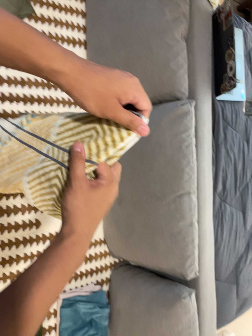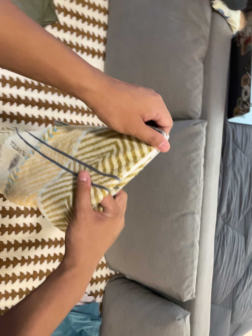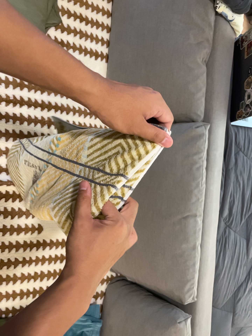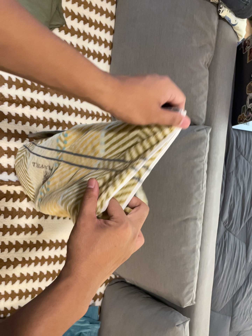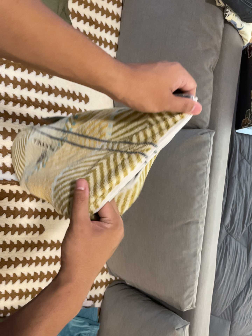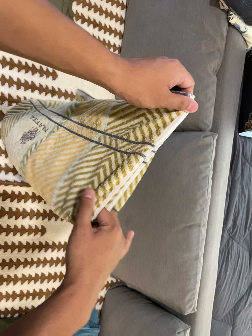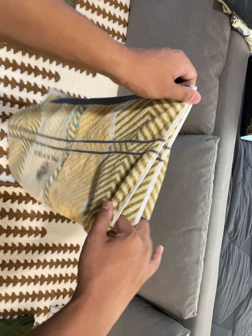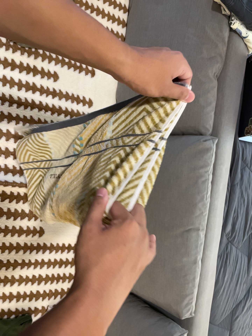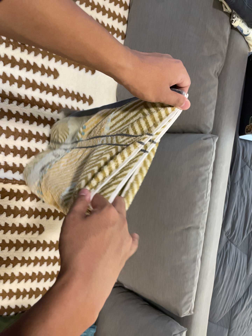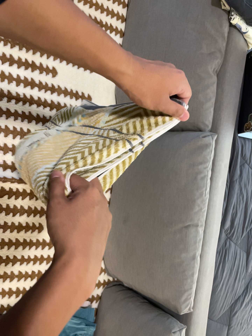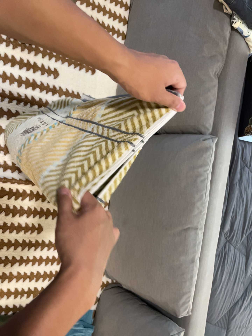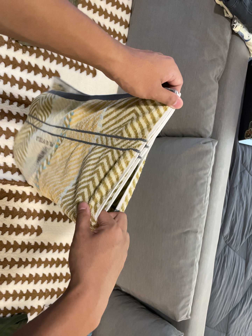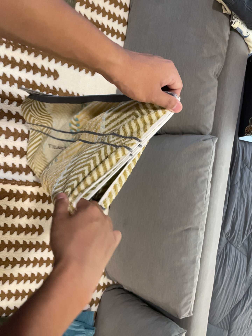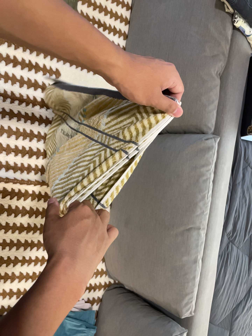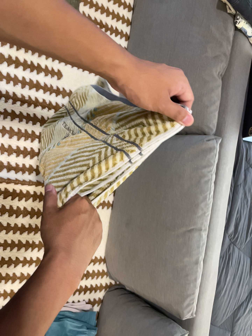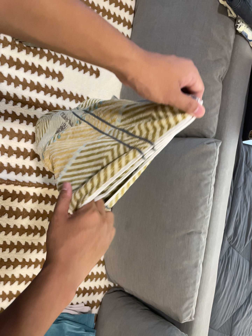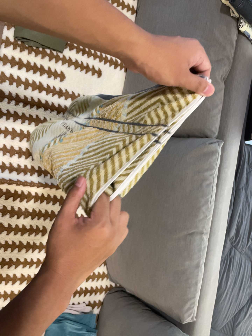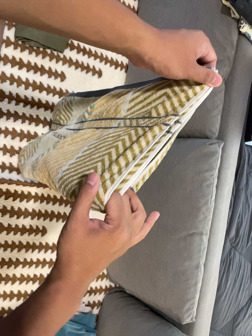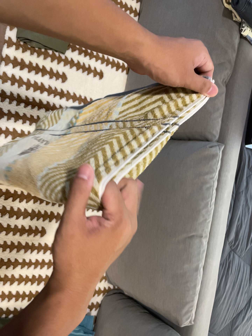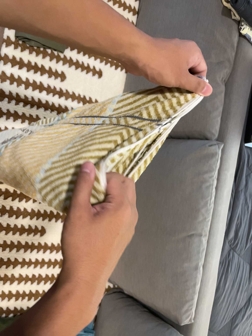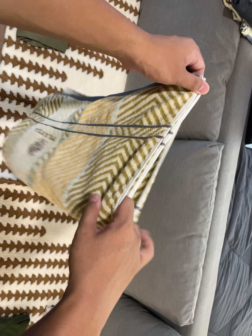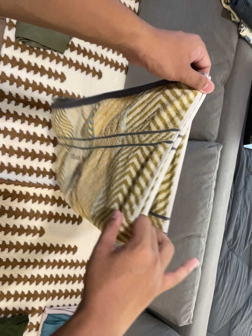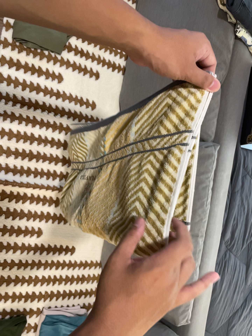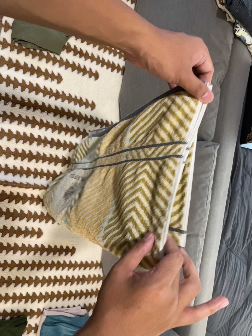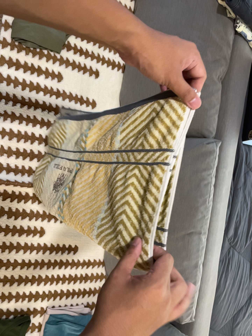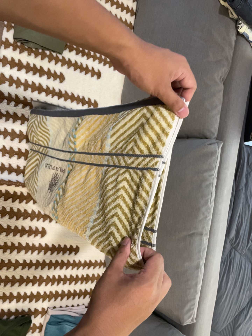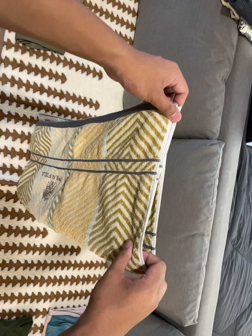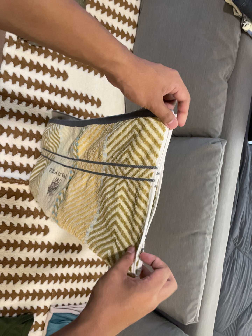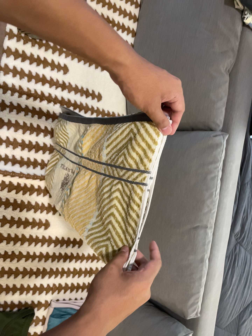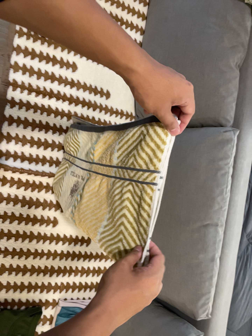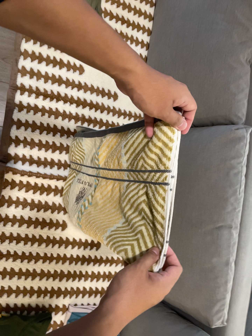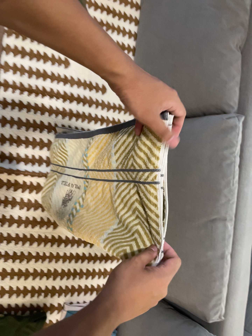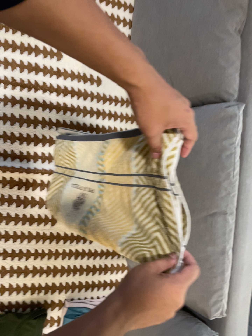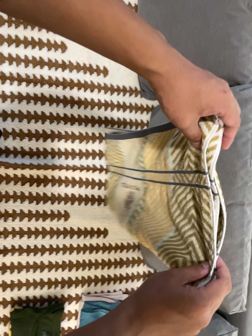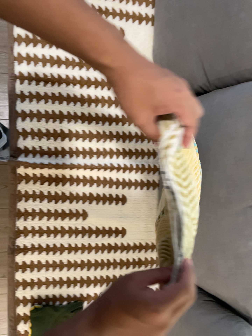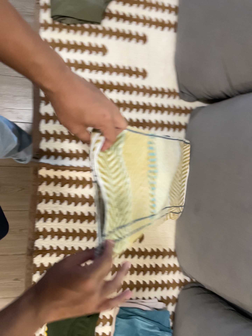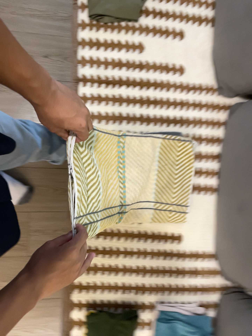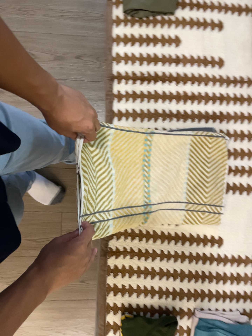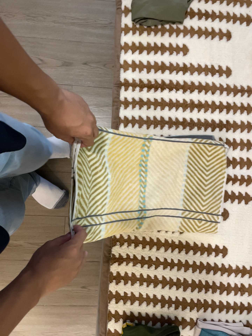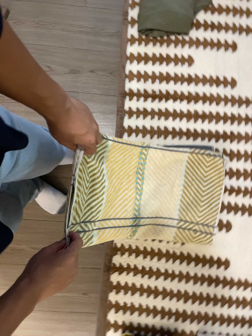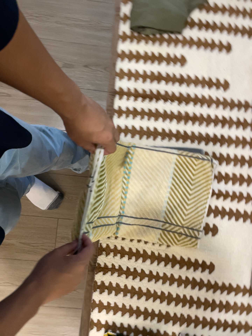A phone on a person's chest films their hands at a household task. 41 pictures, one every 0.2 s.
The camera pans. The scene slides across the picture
to the right.
0.0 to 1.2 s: The camera rolls about its line of sight by about 10 degrees, and the scene rotates clockwise.
1.2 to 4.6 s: The camera shifts only a little, or ends up much as it began.
4.6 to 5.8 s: The camera travels toward the bottom of its view, about 6 cm, so close, fixed things drift upward.
5.8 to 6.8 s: The camera pans to its left by about 15 degrees. It travels to its right and forward, about 16 cm.
6.8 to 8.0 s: The camera swings to its left by about 15 degrees, and the scene slides to the right. It travels to its left and forward, about 12 cm, so close, fixed things drift to the right.
The film runs forward here.
